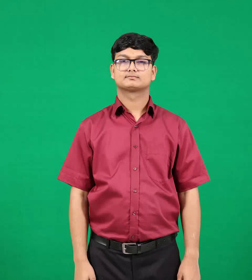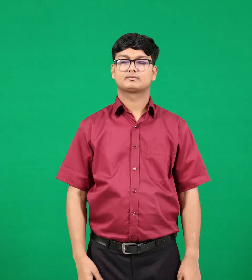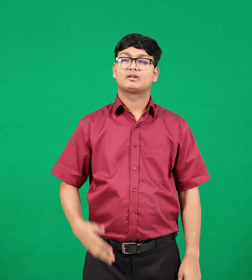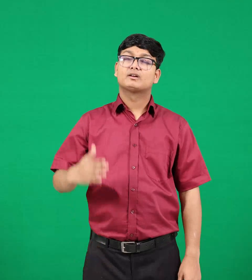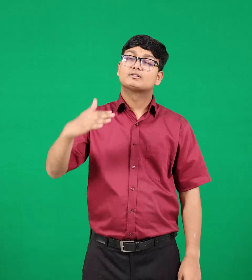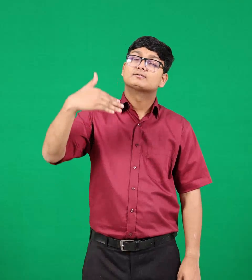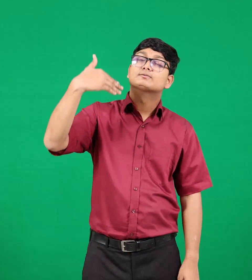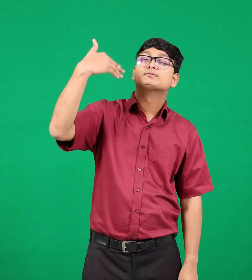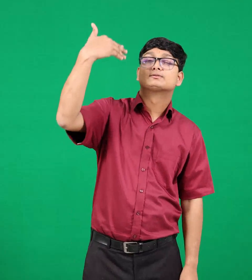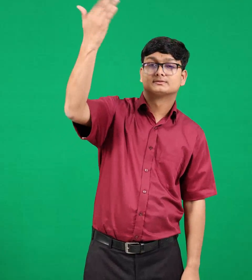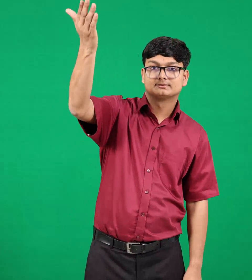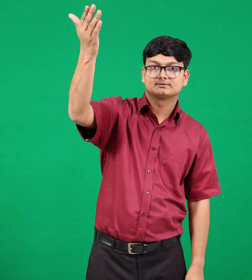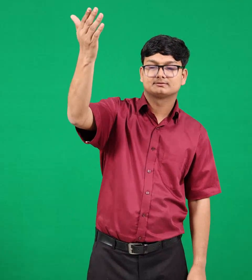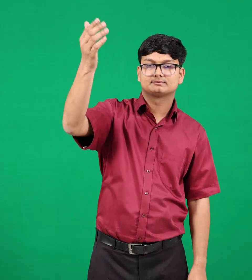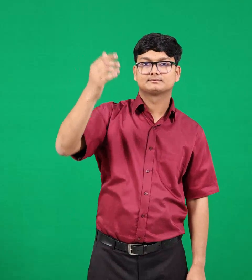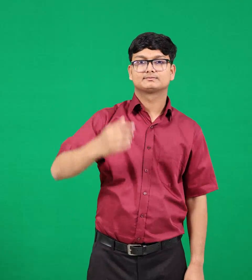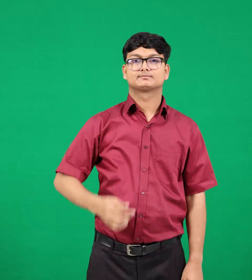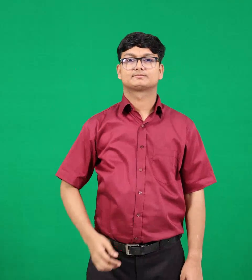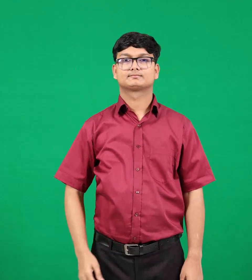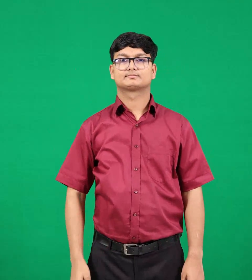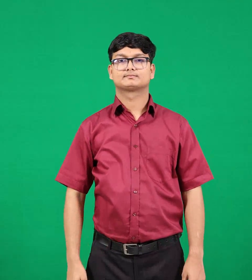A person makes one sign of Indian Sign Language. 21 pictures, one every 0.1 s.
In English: future
